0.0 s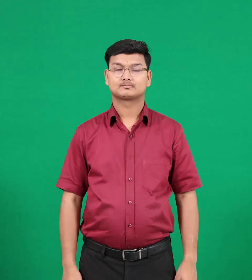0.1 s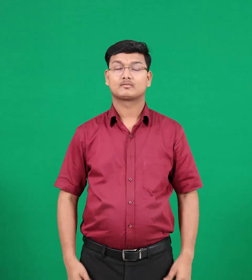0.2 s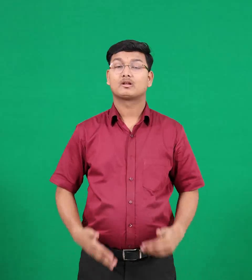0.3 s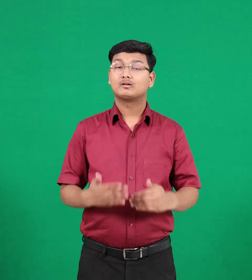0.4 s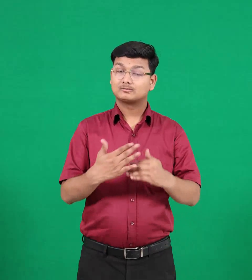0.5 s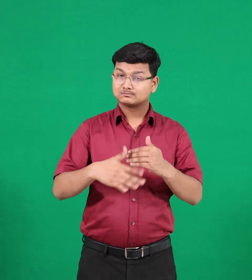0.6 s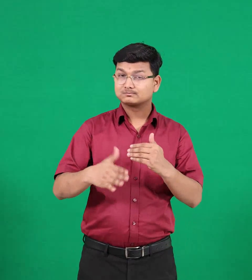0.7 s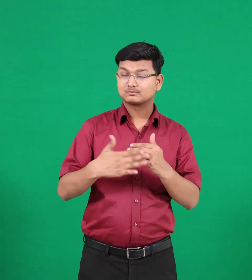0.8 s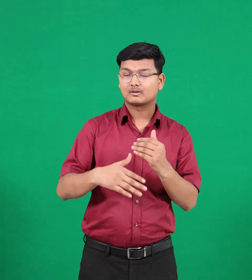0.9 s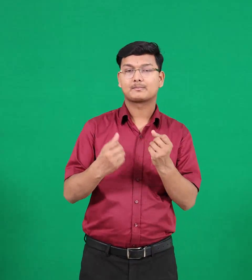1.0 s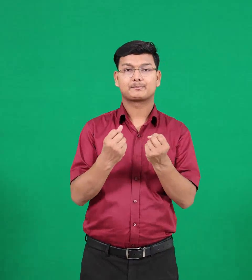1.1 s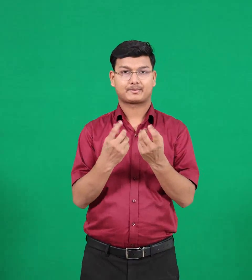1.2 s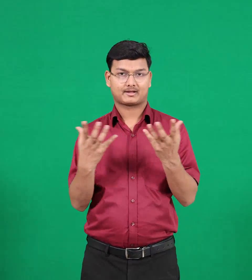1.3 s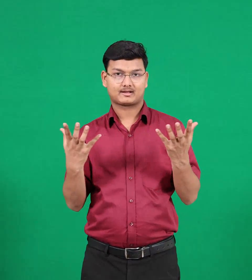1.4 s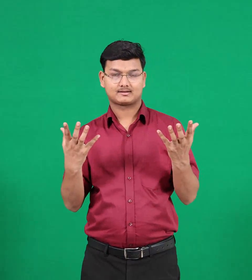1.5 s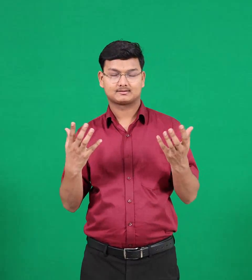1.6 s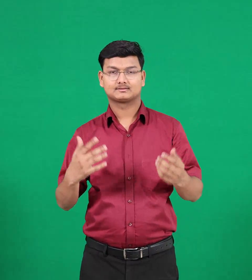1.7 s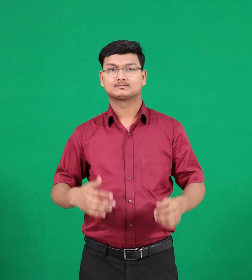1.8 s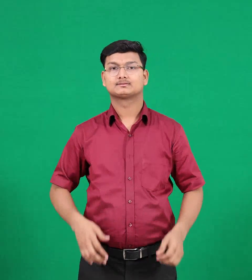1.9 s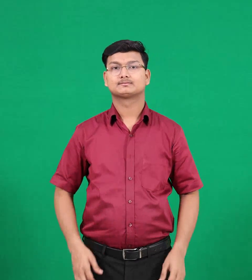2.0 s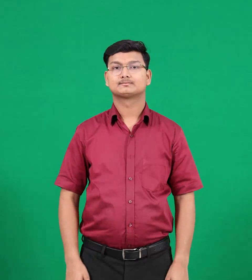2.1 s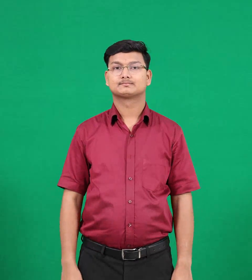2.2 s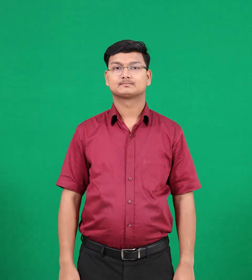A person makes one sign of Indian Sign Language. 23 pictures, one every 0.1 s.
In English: continues
